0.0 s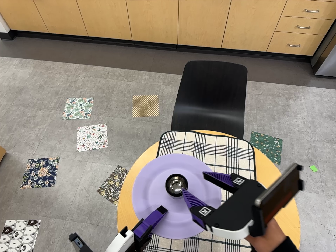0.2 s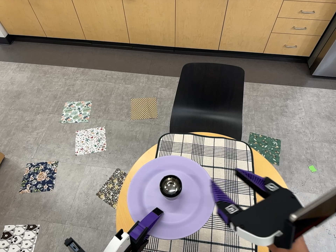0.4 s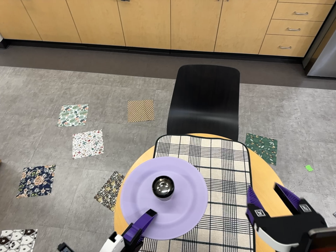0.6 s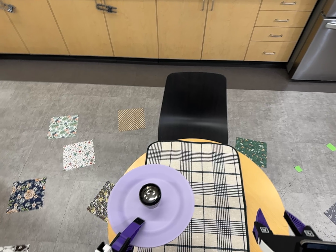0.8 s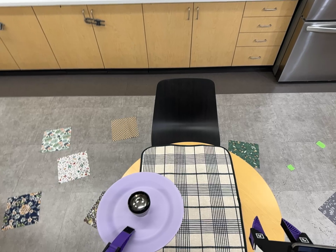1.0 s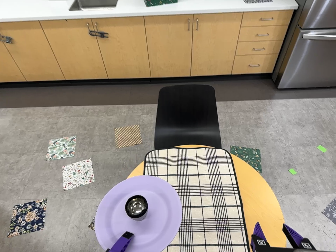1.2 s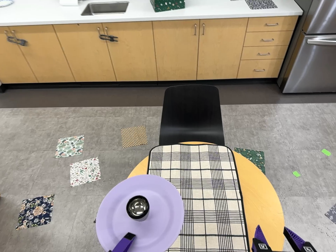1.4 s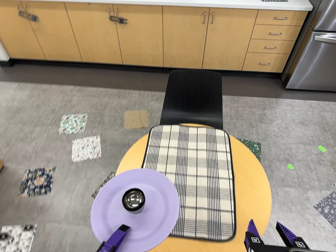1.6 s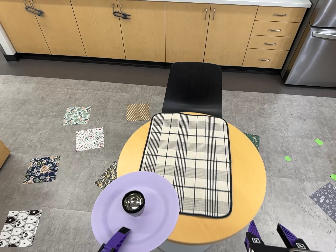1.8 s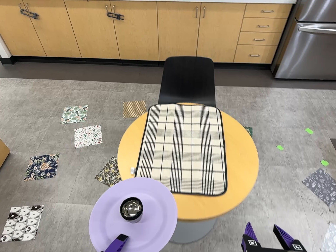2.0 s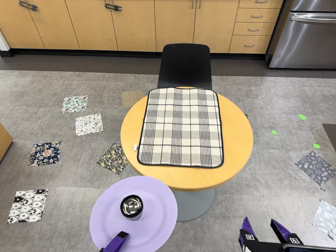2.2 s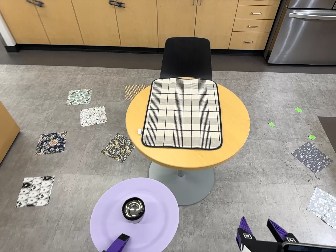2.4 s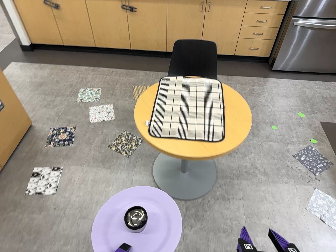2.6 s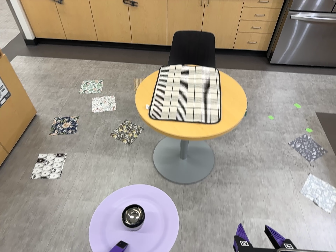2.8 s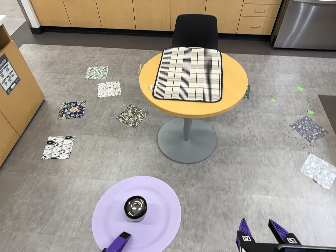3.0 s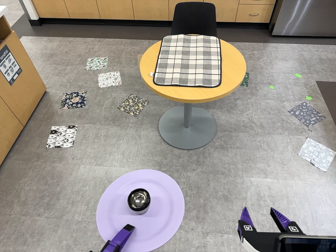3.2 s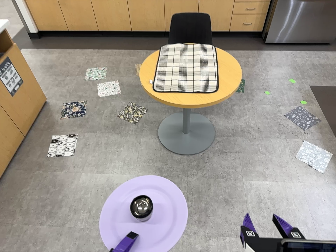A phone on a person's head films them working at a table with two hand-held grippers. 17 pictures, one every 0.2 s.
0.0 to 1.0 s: The camera travels backward and toward the bottom of its view, about 12 cm, so what stands in front gets smaller. It rolls about its line of sight by about 10 degrees, and the scene rotates counterclockwise.
1.0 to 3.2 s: The camera travels toward the bottom of its view and backward, about 110 cm, so close, fixed things drift upward.
The film runs backward here.
